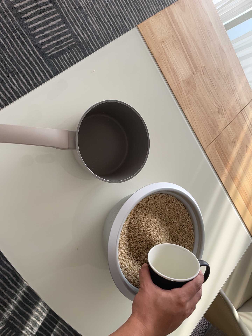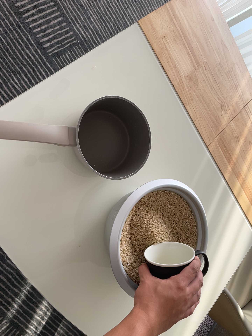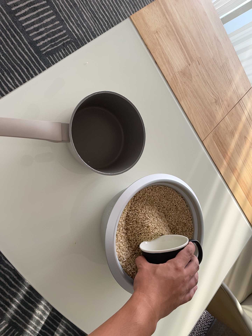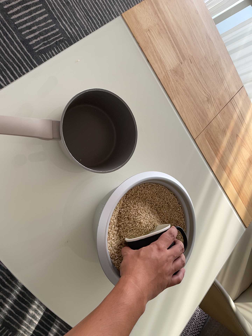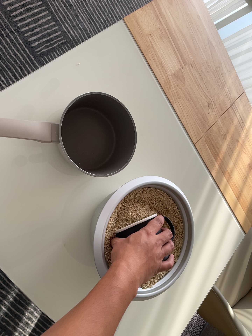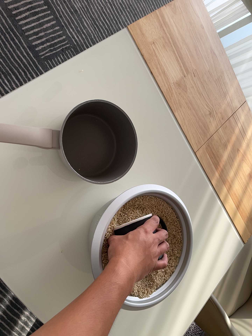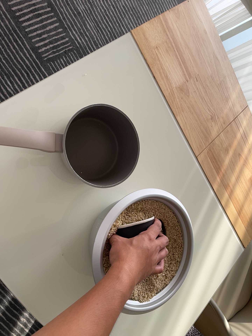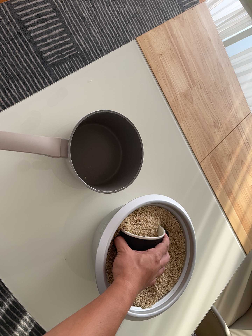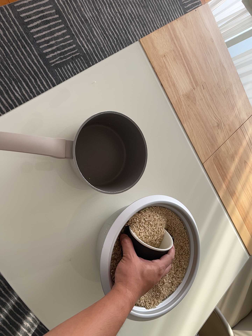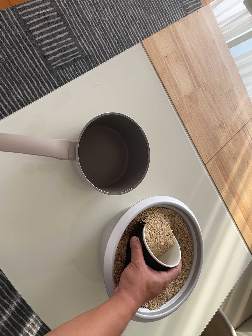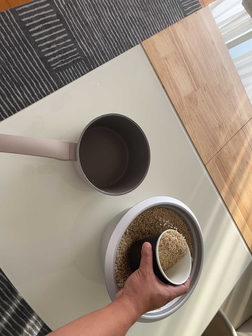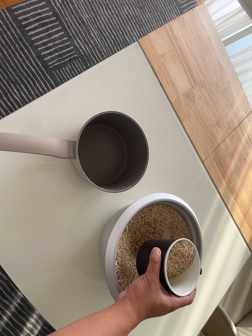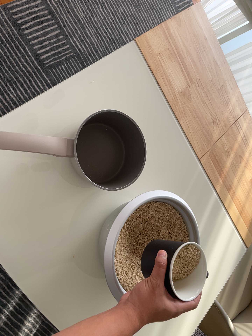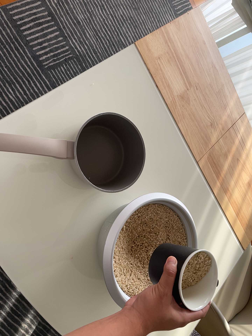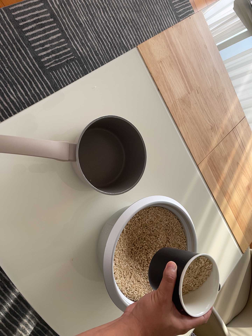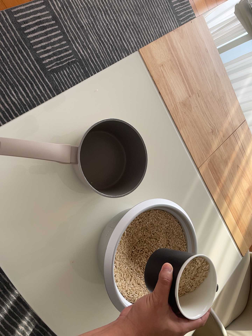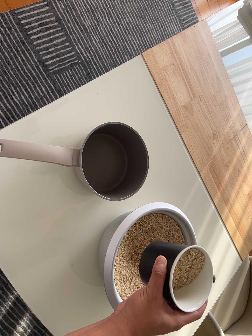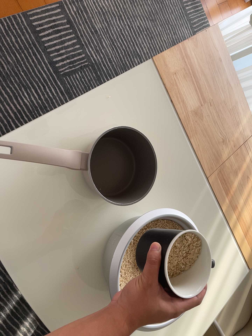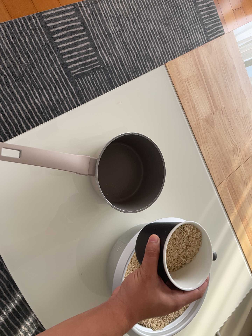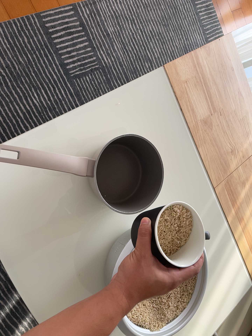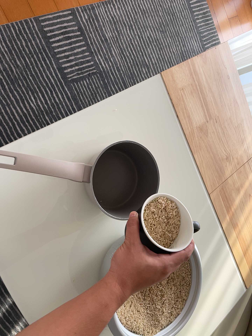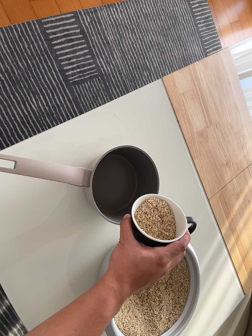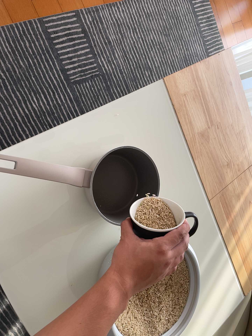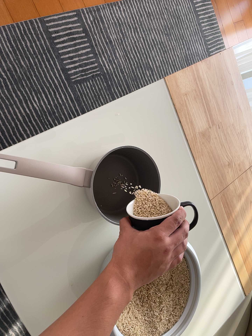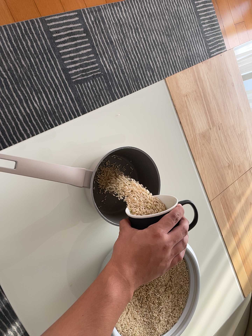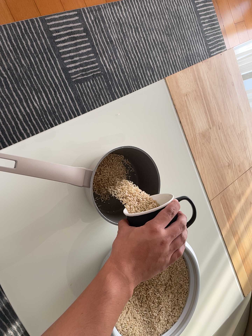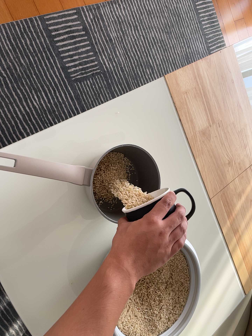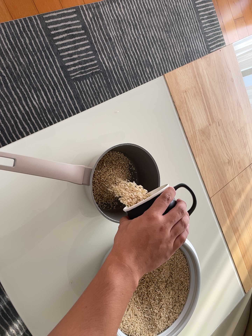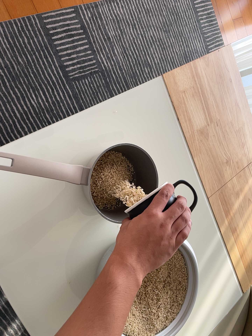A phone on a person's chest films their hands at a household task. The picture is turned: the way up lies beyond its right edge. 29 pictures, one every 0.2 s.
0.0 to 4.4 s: The camera rolls about its line of sight by about 10 degrees, and the scene rotates clockwise.
4.4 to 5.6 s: The camera keeps its place and its aim.
The film runs forward here.
